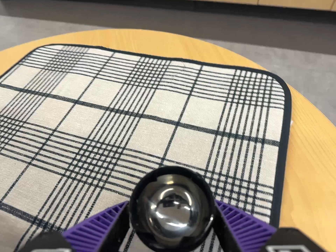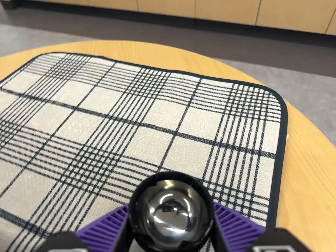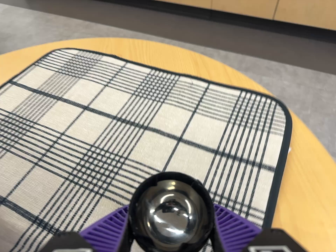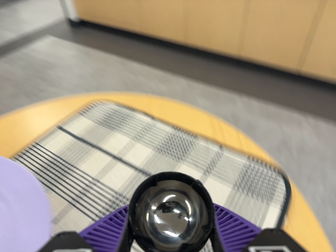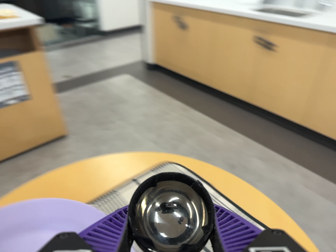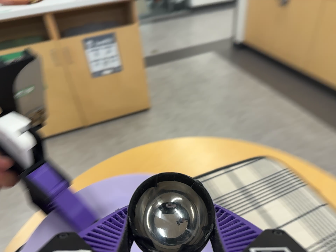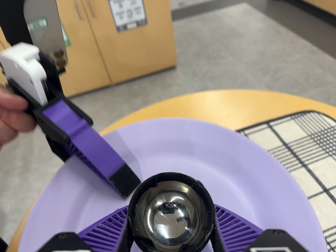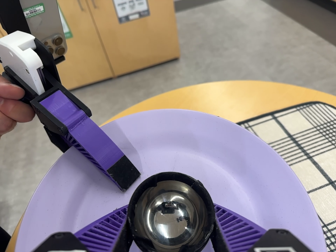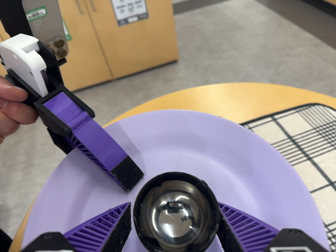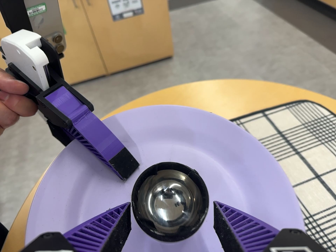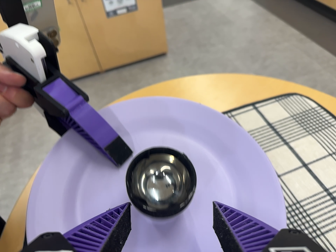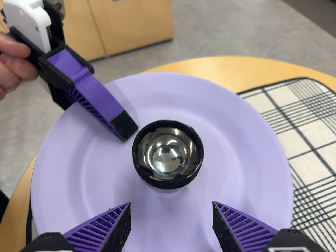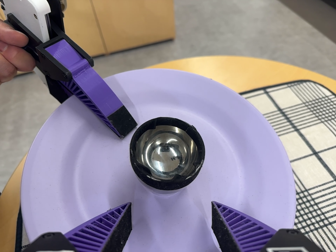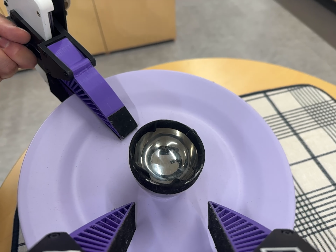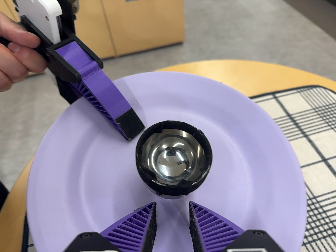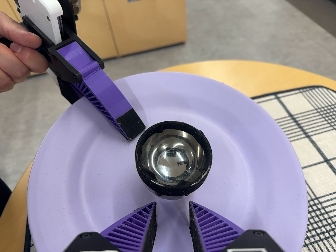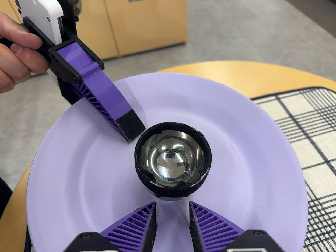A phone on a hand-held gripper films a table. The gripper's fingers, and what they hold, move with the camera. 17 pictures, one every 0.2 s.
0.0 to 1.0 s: The camera swings to its left by about 35 degrees, and the scene slides to the right. It travels toward the top of its view, backward and to its left, about 22 cm, so close, fixed things drift downward. Its aim tips toward the top of its view by about 15 degrees, and the scene shifts downward. It rolls about its line of sight by about 30 degrees, and the scene rotates clockwise.
1.0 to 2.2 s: The camera travels toward the bottom of its view and forward, about 7 cm, so close, fixed things drift upward. Its aim tips toward the bottom of its view by about 15 degrees, and the scene shifts upward.
2.2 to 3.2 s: The camera shifts only a little, or ends up much as it began.
The film runs backward here.
